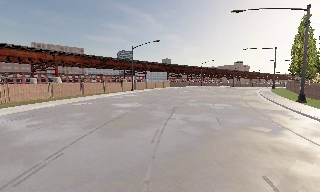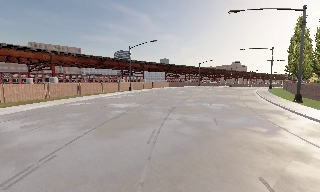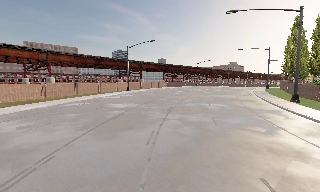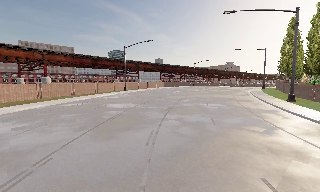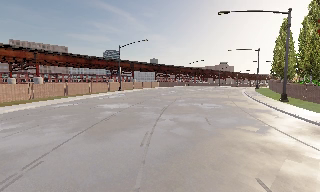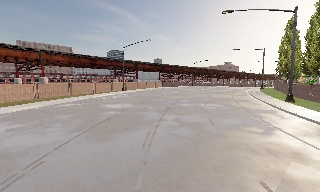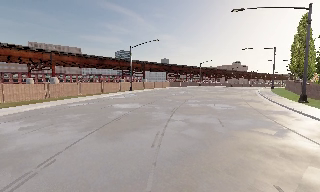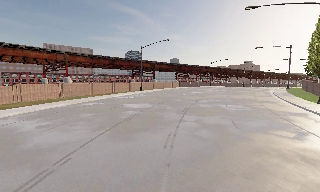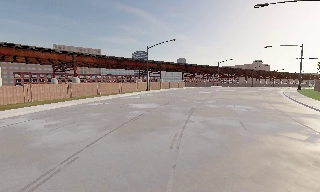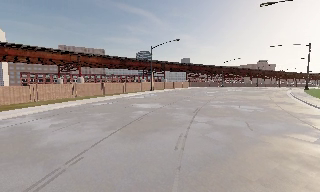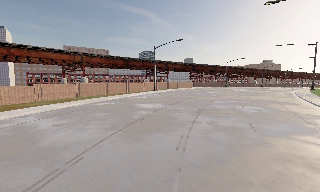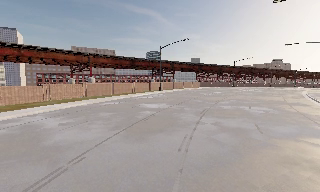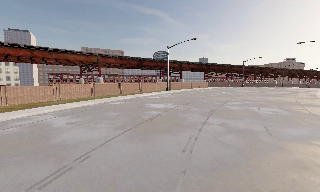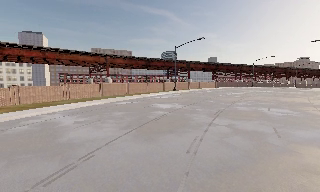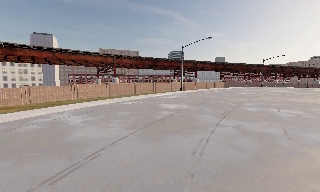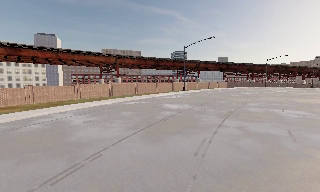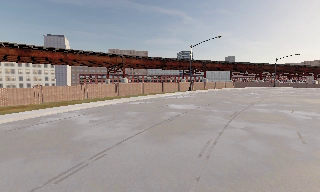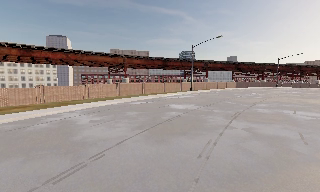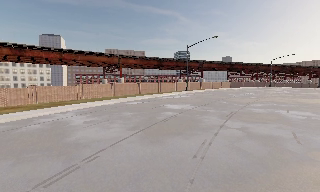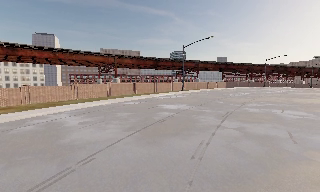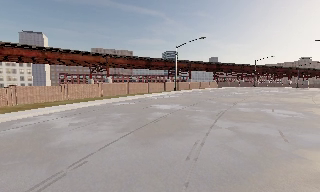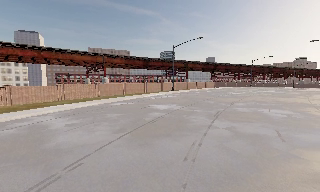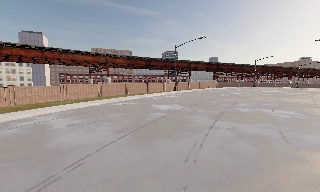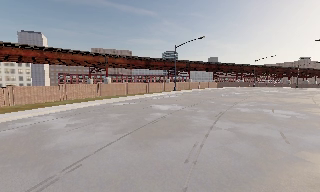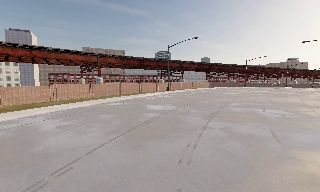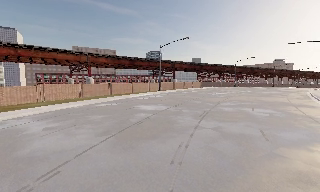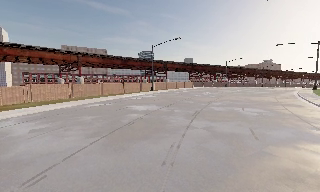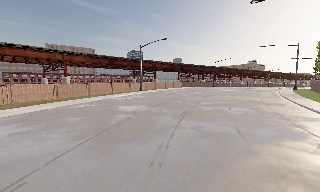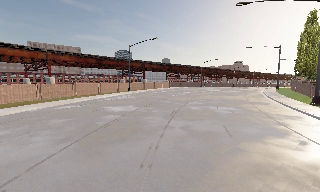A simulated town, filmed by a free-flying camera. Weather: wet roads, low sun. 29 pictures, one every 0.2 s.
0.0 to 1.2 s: The camera shifts only a little, or ends up much as it began.
1.2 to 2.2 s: The scene slides to the right, as the camera pans about 10 degrees to its left.
2.2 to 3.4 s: The camera swings to its left by about 10 degrees, and the scene slides to the right. It travels to its right, about 0.5 m.
3.4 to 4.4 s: The camera shifts only a little, or ends up much as it began.
4.4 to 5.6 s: The camera swings to its right by about 15 degrees, and the scene slides to the left.
The film runs forward here.
